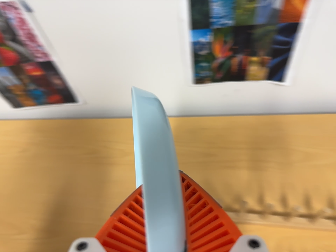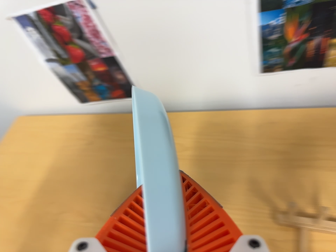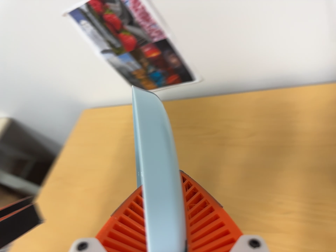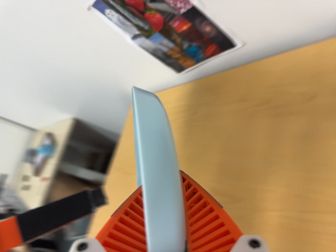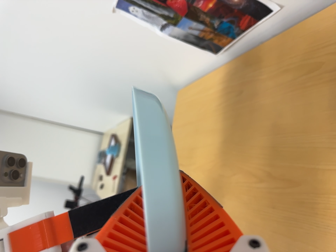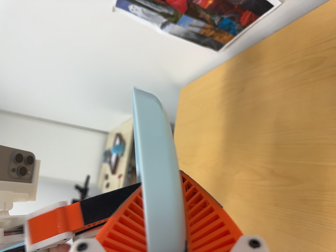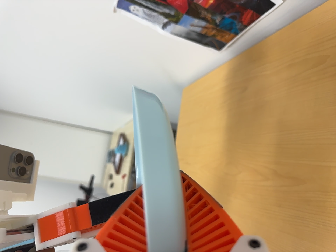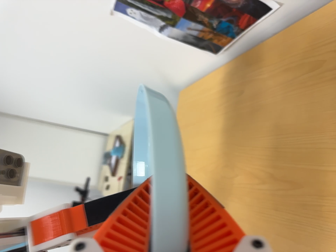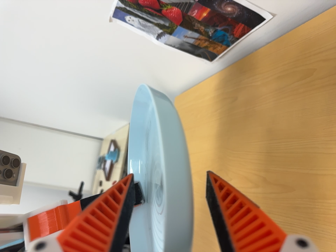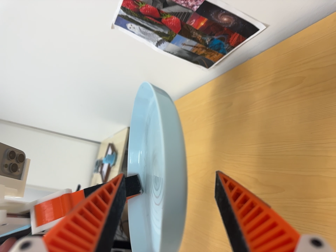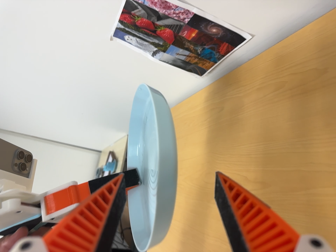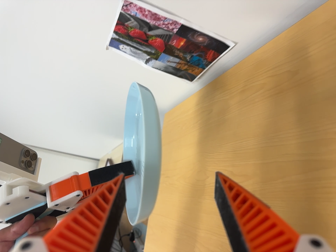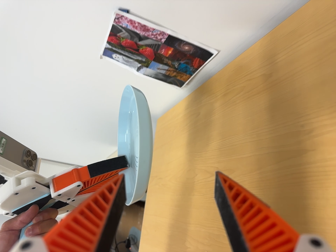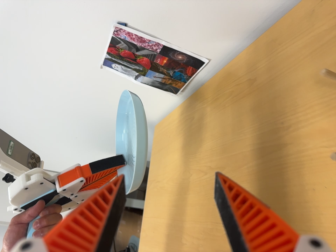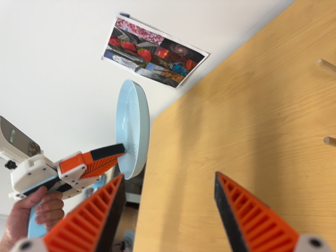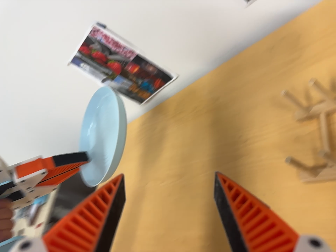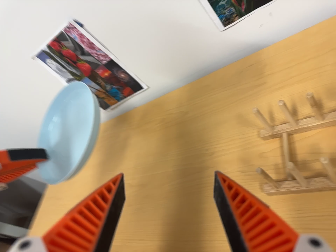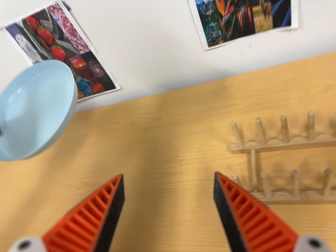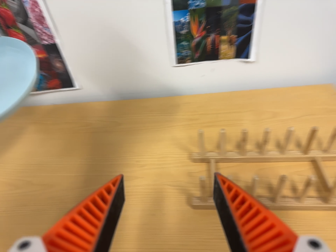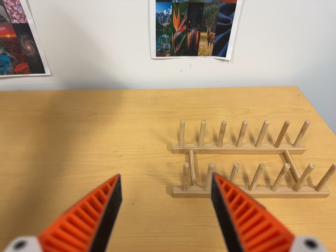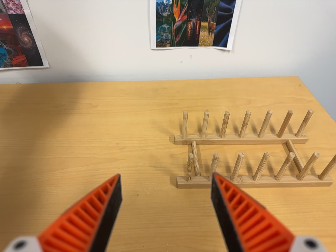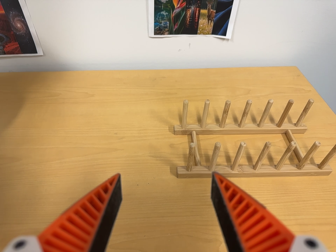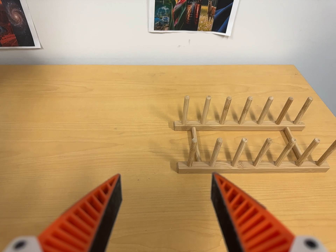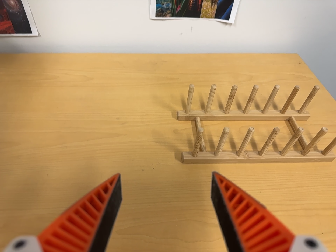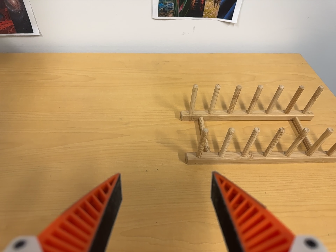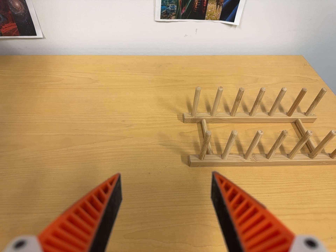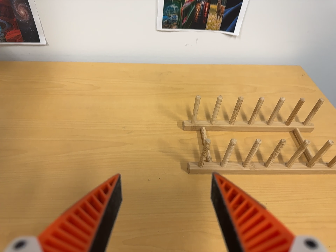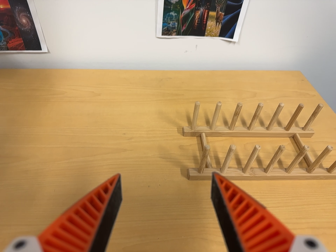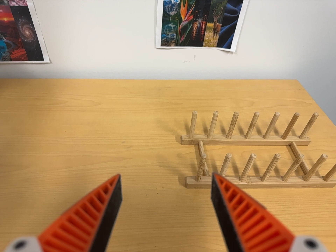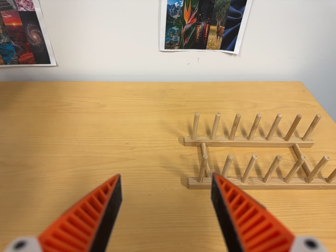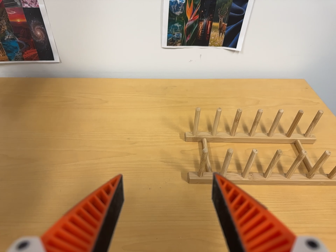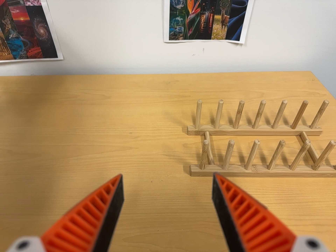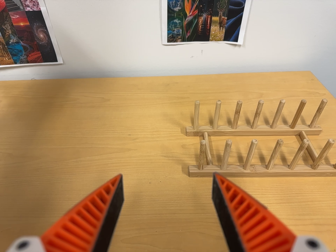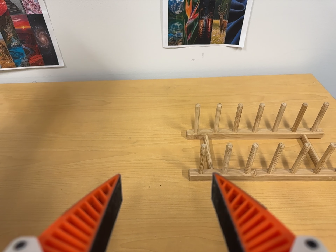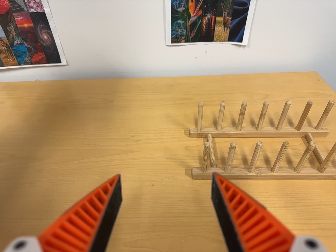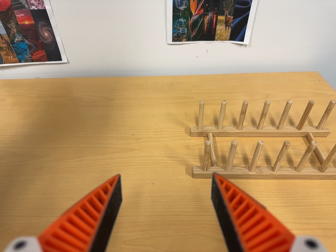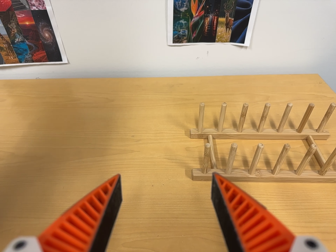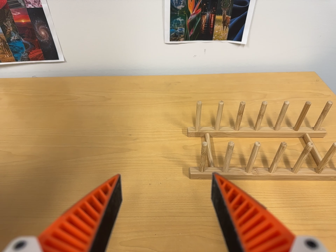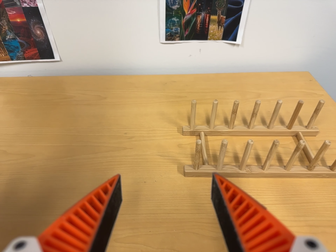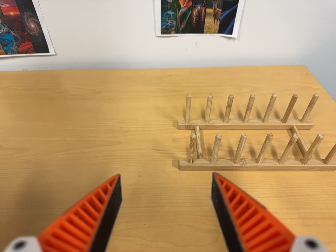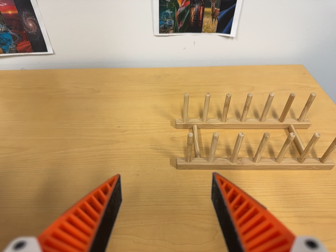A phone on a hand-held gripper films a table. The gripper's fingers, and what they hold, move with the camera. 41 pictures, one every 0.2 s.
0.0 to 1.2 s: The camera swings to its left by about 60 degrees, and the scene slides to the right. It travels forward and to its right, about 14 cm. Its aim tips toward the bottom of its view by about 10 degrees, and the scene shifts upward. It rolls about its line of sight by about 20 degrees, and the scene rotates counterclockwise.
1.2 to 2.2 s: The camera travels backward, about 12 cm, so what stands in front gets smaller.
2.2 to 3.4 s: The camera pans to its right by about 35 degrees. It travels toward the bottom of its view, backward and to its left, about 22 cm. Its aim tips toward the top of its view by about 20 degrees. It rolls about its line of sight by about 20 degrees, and the scene rotates clockwise.
3.4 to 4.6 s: The camera pans to its right by about 30 degrees. It travels to its left and toward the bottom of its view, about 16 cm. It rolls about its line of sight by about 10 degrees, and the scene rotates clockwise.
4.6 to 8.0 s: The camera travels to its right, about 5 cm.
The film runs backward here.
